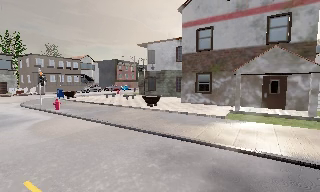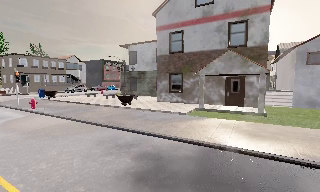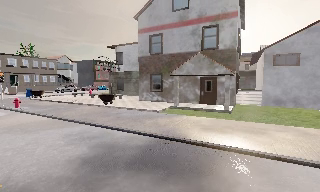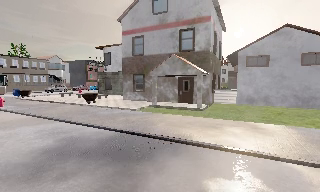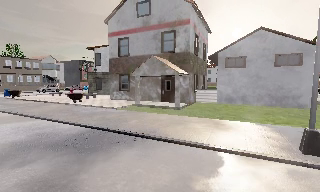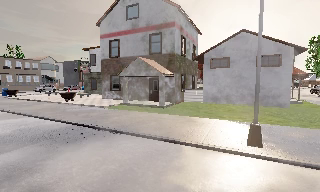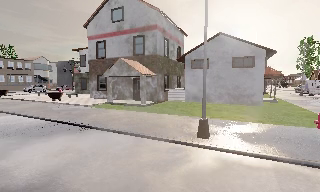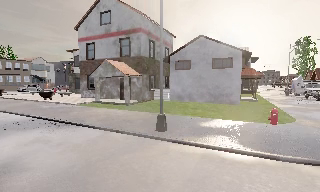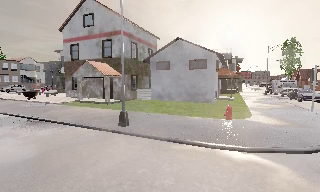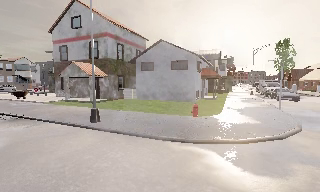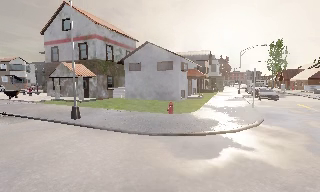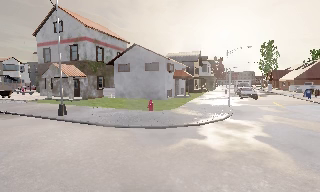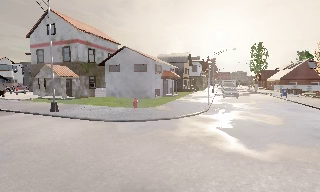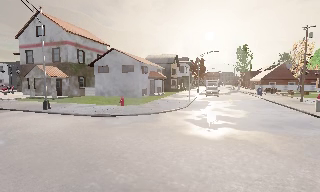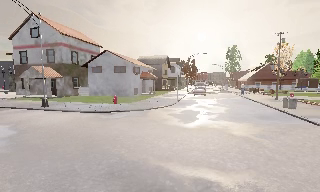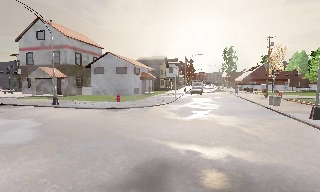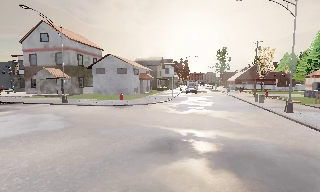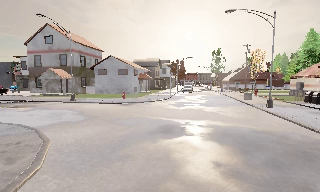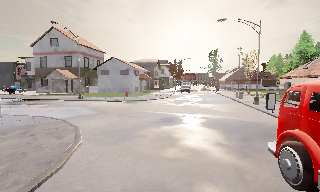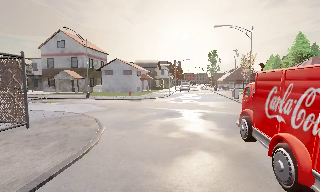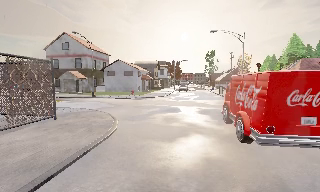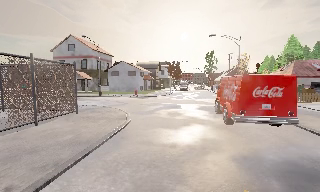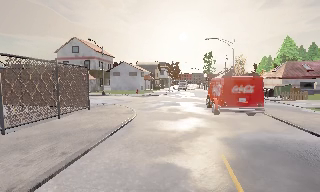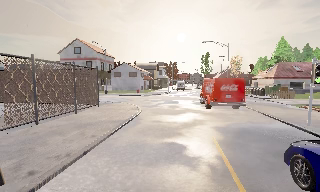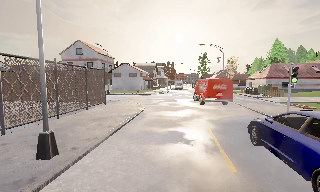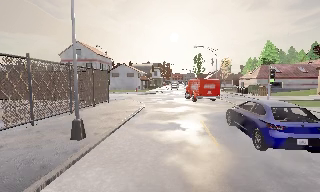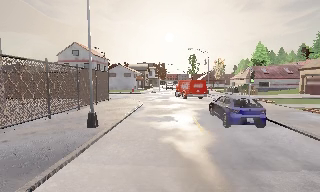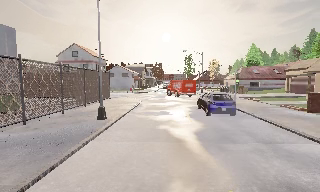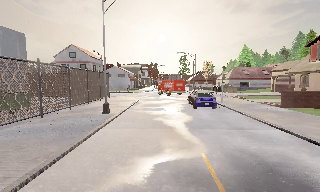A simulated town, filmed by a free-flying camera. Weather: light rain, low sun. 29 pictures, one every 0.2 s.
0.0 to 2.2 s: The camera travels to its right and backward, about 18 m, so close, fixed things drift to the left.
2.2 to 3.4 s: The camera pans to its right, which is clockwise from overhead, by about 10 degrees. It travels backward, about 9 m, so what stands in front gets smaller.
3.4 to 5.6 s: The camera travels backward, about 17 m, so what stands in front gets smaller.
The film runs forward here.
